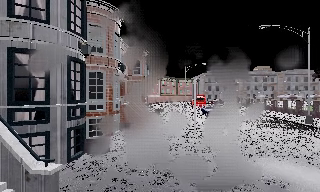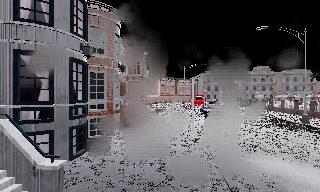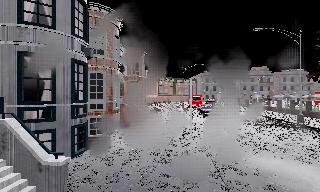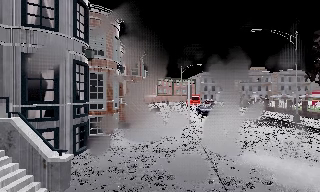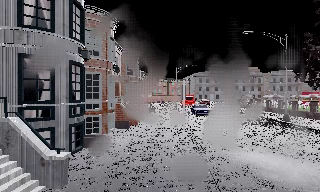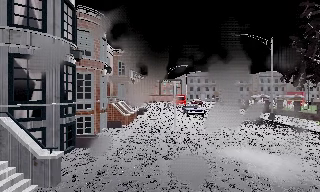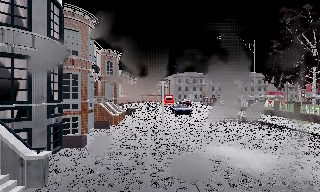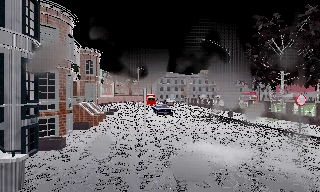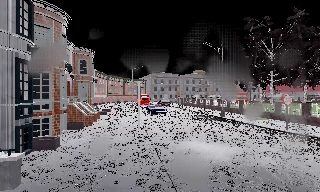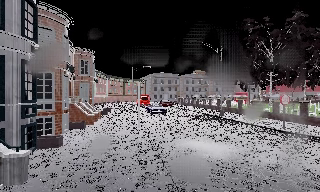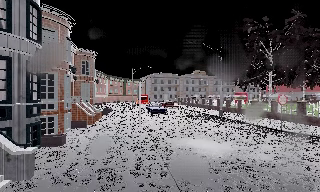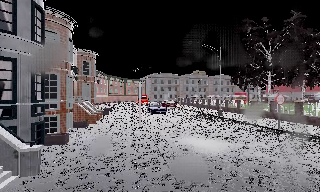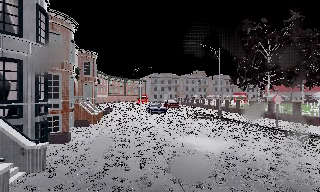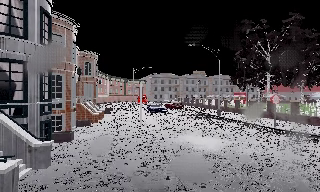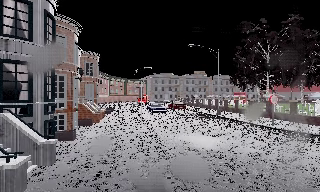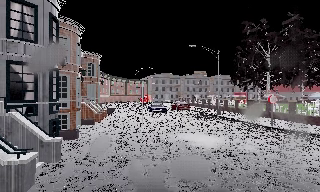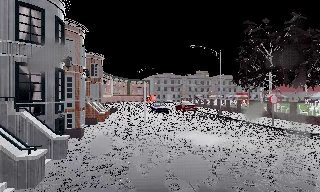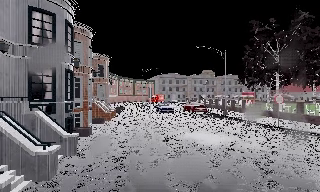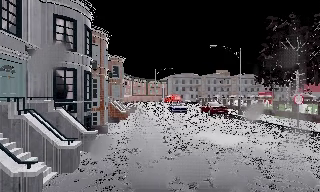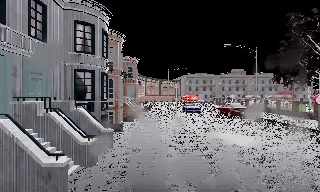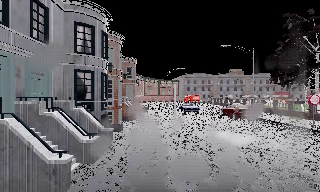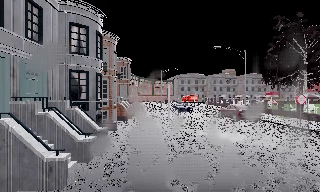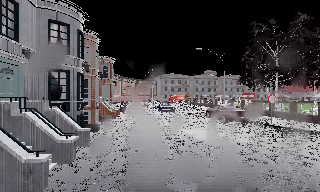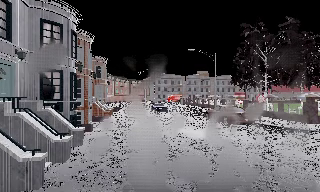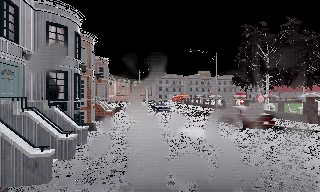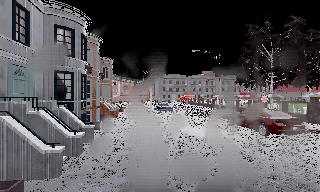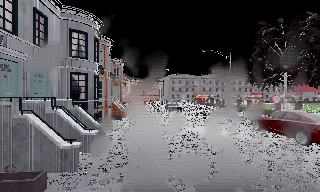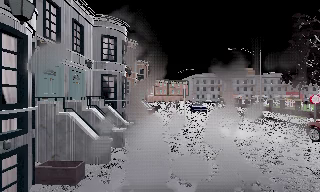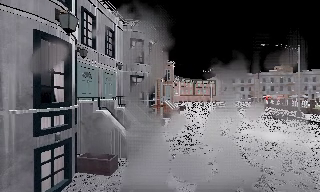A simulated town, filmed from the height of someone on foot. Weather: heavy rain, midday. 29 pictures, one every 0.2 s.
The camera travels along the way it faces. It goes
backward.
0.0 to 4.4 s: The camera swings to its right by about 15 degrees, and the scene slides to the left. It travels backward, about 4.5 m, so what stands in front gets smaller.
4.4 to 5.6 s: The camera swings to its left by about 20 degrees, and the scene slides to the right. It travels backward, about 1 m, so what stands in front gets smaller.
The film runs backward here.
